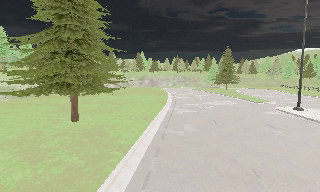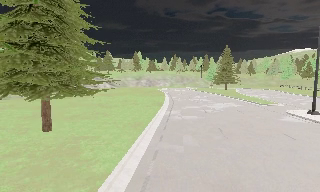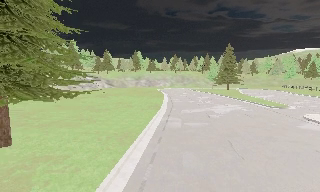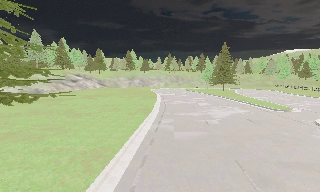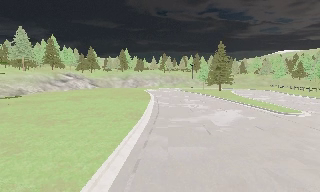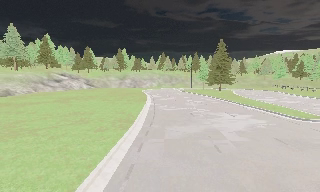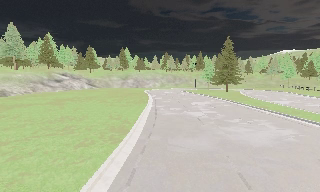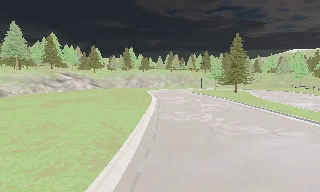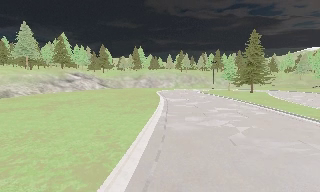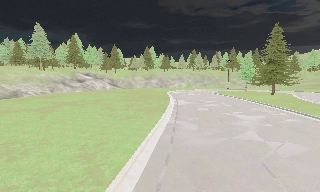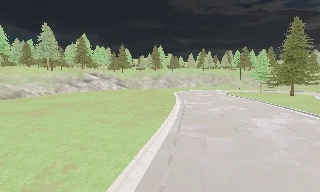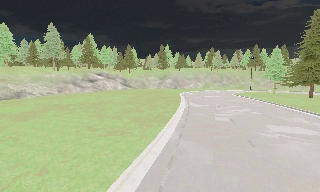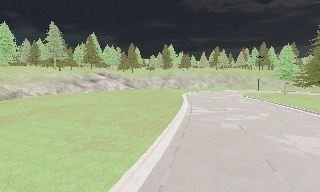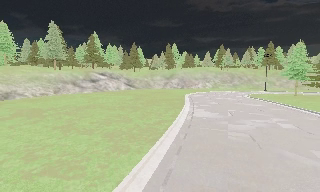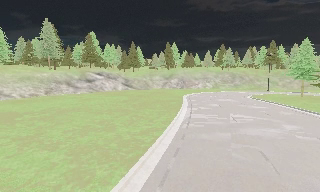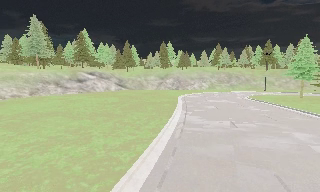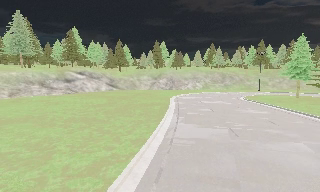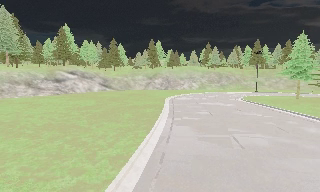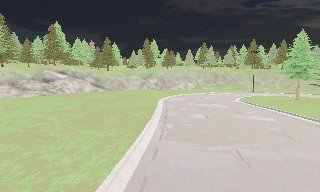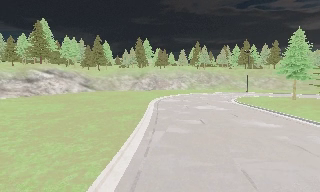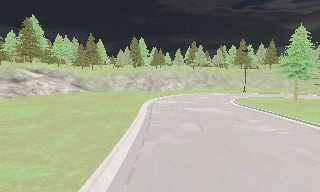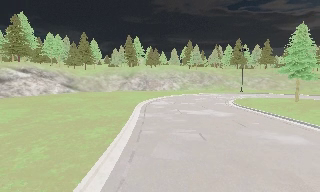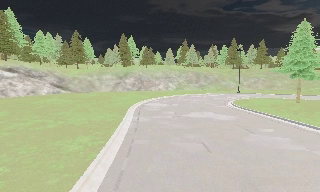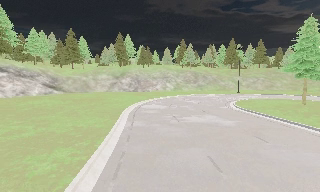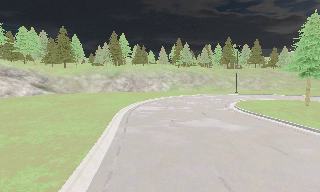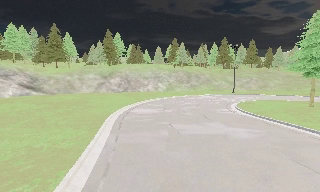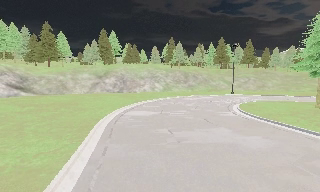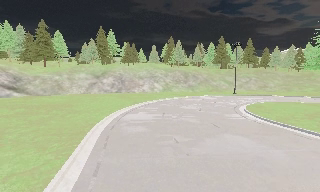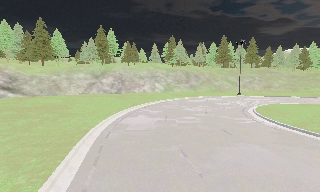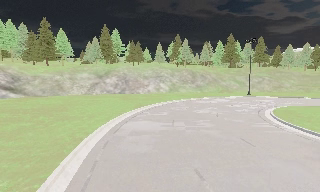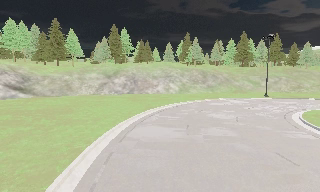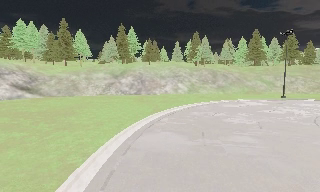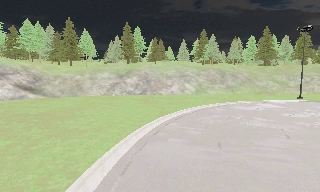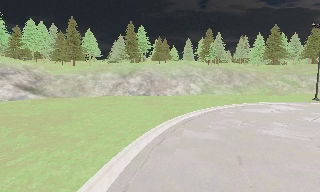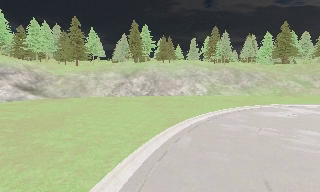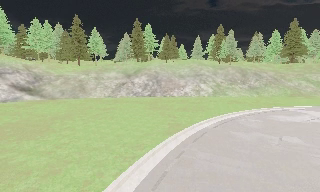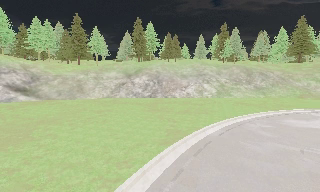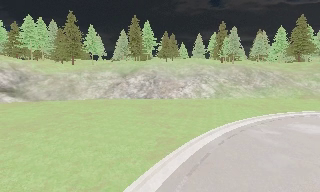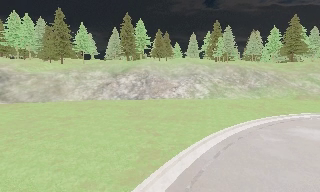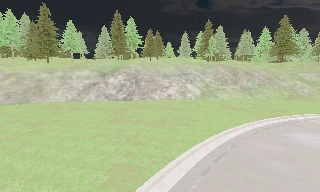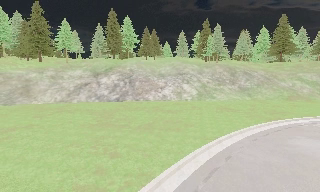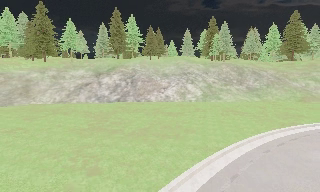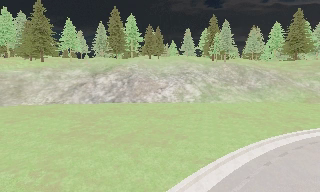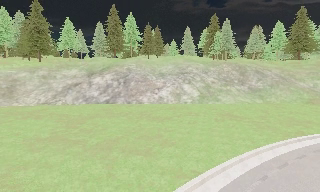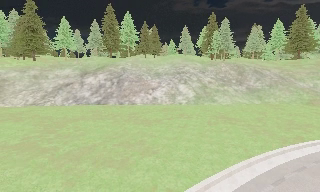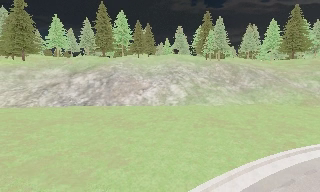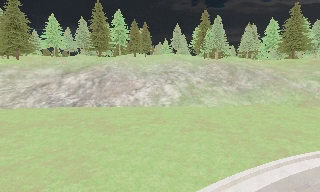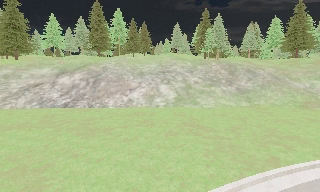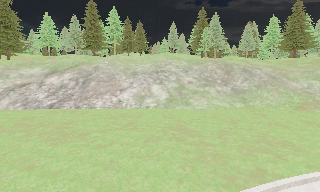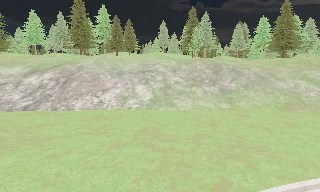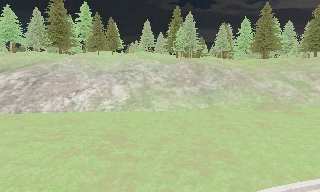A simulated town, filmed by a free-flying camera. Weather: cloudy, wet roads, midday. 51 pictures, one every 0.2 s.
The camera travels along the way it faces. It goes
forward.
0.0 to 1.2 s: The camera travels forward, about 14 m, so what stands in front looms larger.
1.2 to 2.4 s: The camera pans to its left, which is counterclockwise from overhead, by about 15 degrees. It travels forward, about 13 m, so what stands in front looms larger.
2.4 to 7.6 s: The camera travels forward, about 40 m, so what stands in front looms larger.
7.6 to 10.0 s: The camera travels forward and to its right, about 15 m, so what stands in front looms larger.
The film runs backward here.
